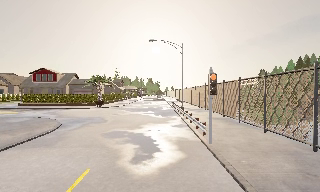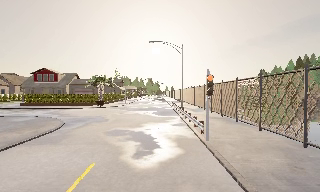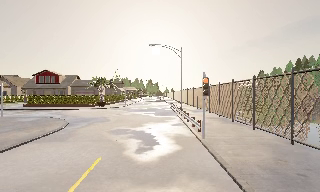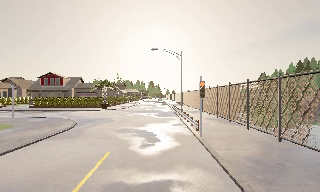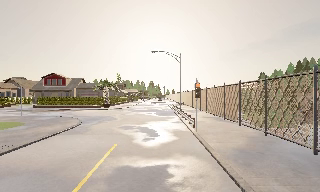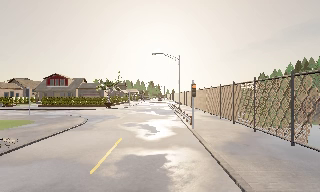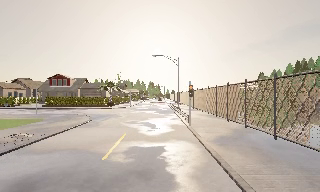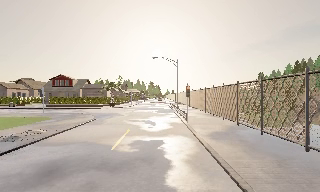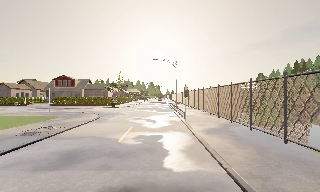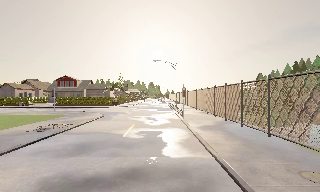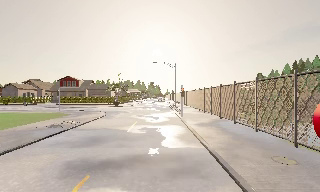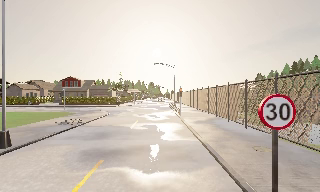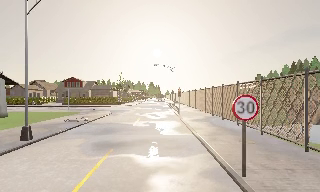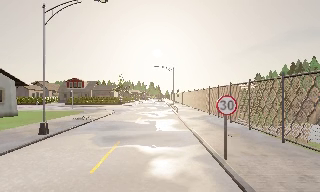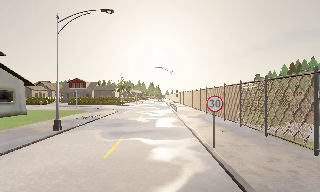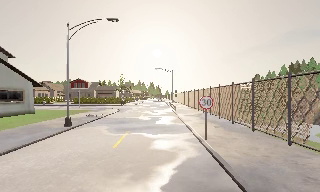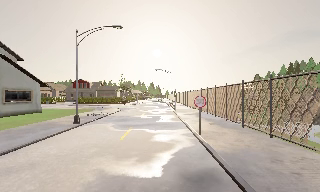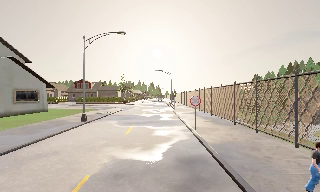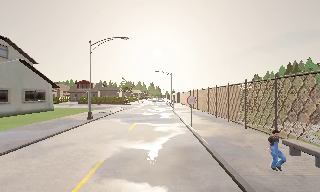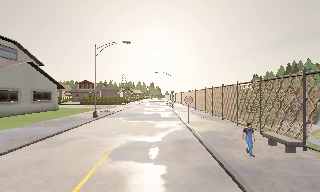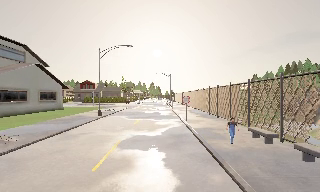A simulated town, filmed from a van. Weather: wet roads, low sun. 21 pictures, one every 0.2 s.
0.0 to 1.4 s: The camera travels backward, about 6 m, so what stands in front gets smaller. It gains speed.
1.4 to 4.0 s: The camera travels backward, about 15 m, so what stands in front gets smaller.
The film runs backward here.
